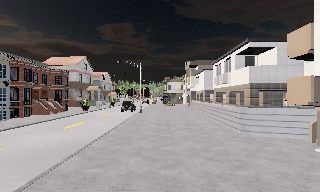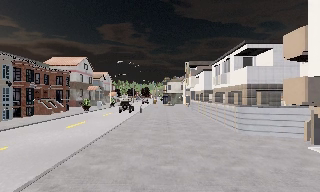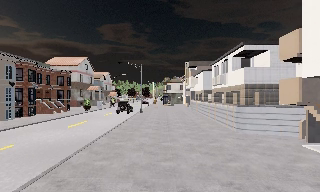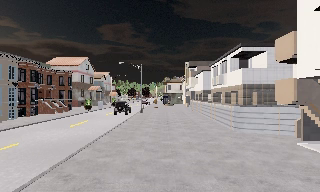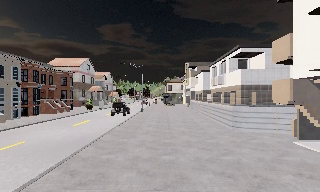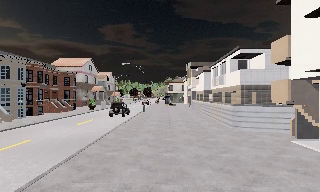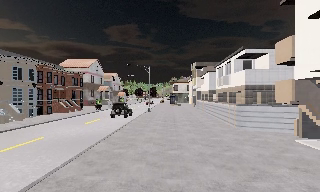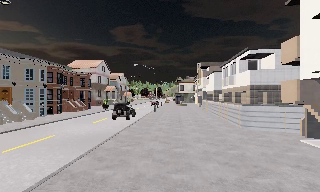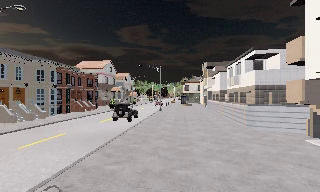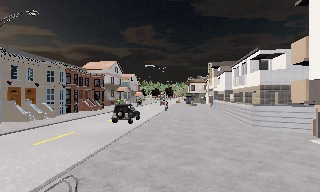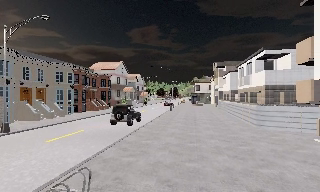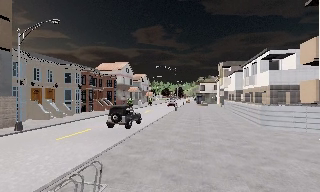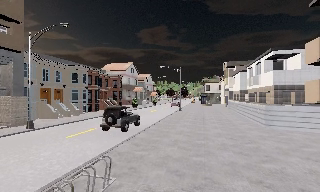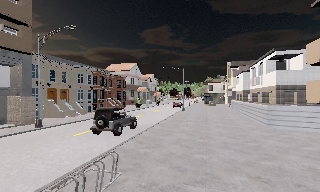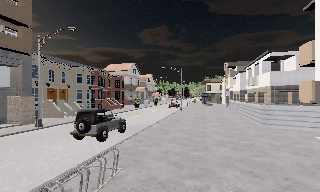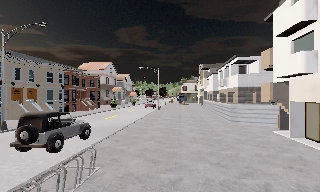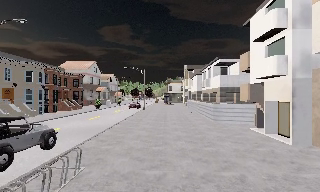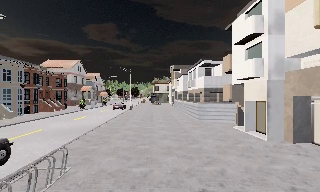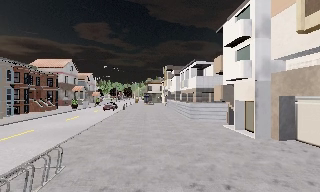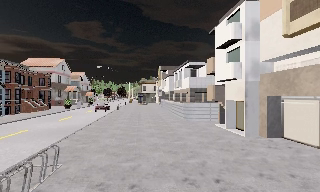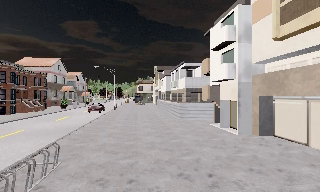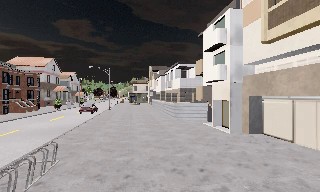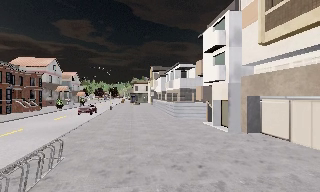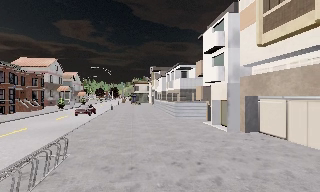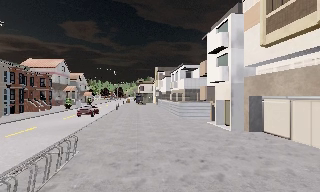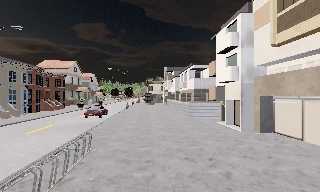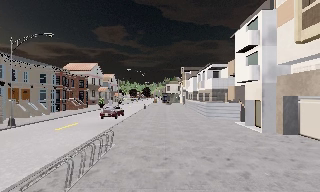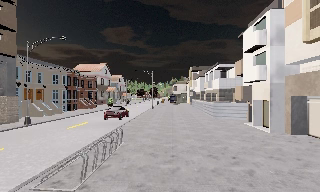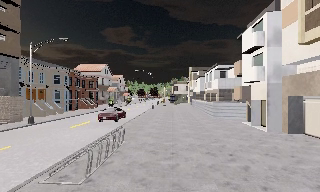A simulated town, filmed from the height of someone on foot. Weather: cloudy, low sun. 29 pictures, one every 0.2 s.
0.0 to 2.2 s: The camera swings to its left by about 10 degrees, and the scene slides to the right. It travels backward, about 3.5 m, so what stands in front gets smaller.
2.2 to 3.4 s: The camera pans to its right, which is clockwise from overhead, by about 15 degrees. It travels backward, about 1.5 m, so what stands in front gets smaller.
3.4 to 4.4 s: The camera travels backward, about 1.5 m, so what stands in front gets smaller.
4.4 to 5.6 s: The camera pans to its left, which is counterclockwise from overhead, by about 15 degrees. It travels backward, about 1.5 m, so what stands in front gets smaller.
The film runs backward here.
